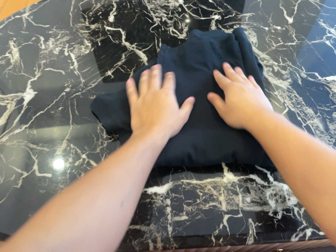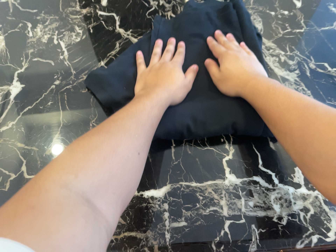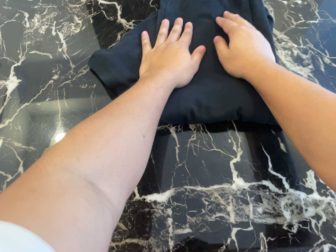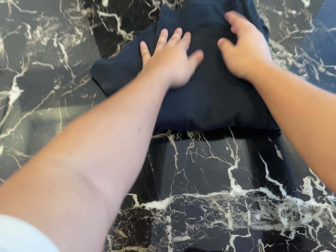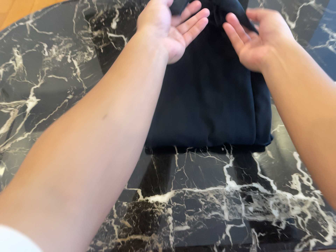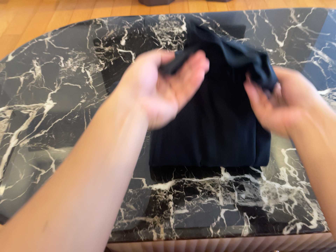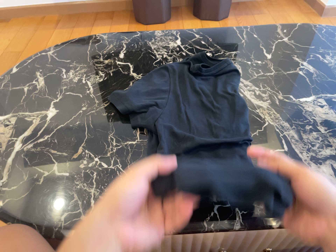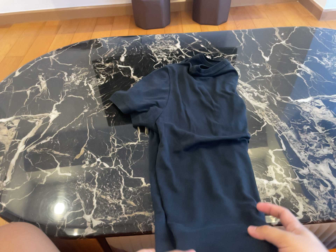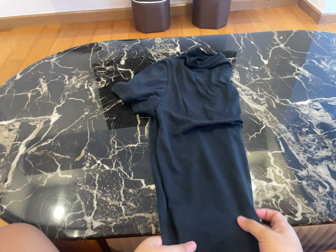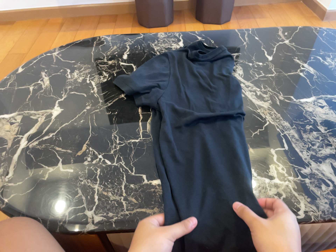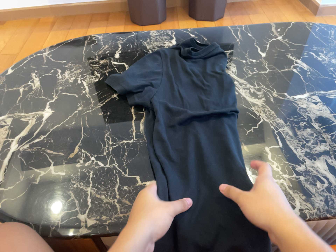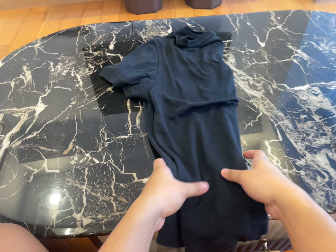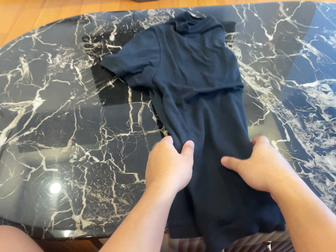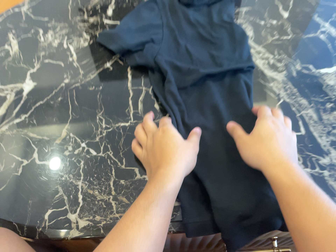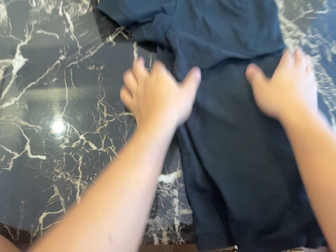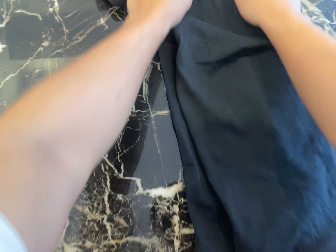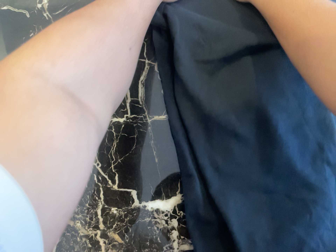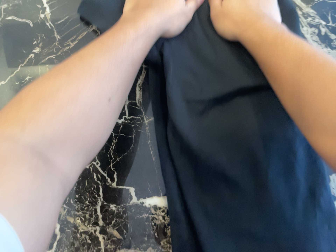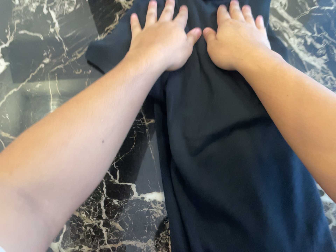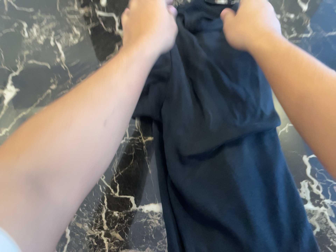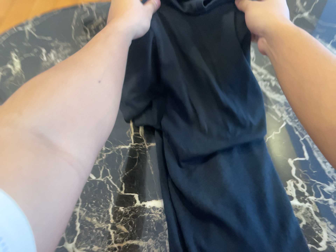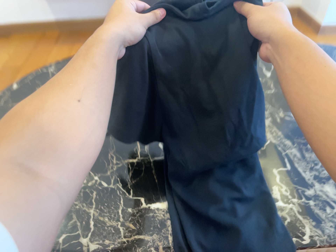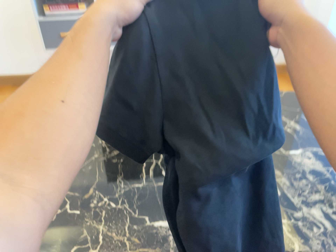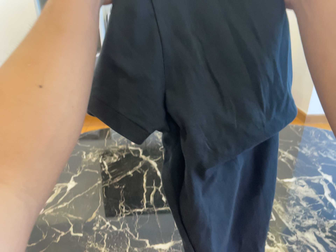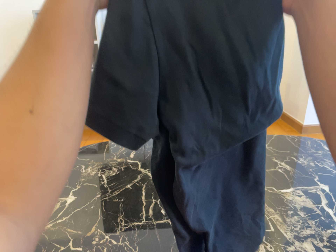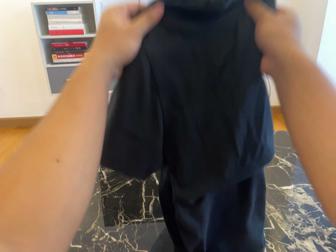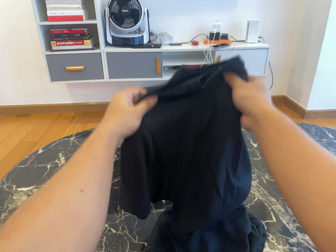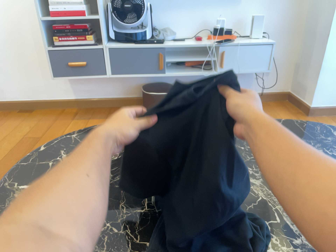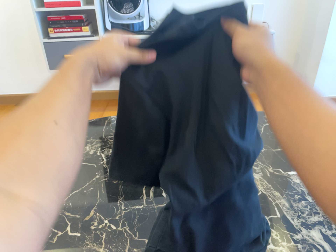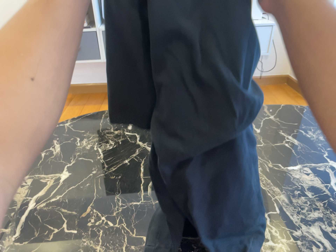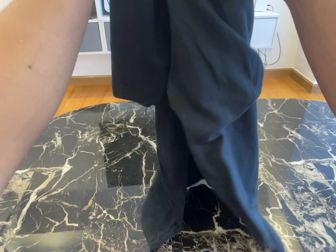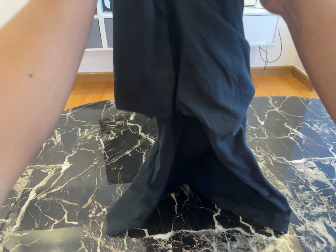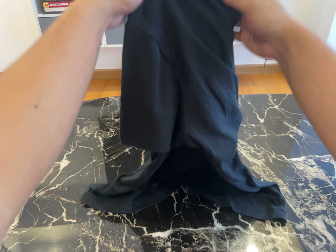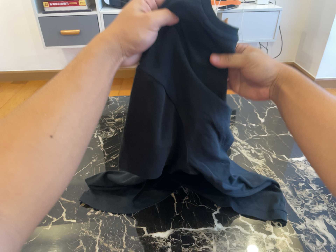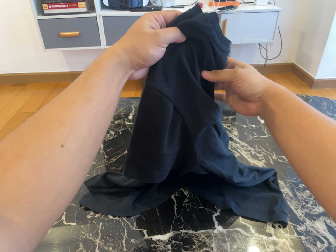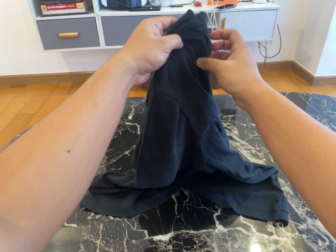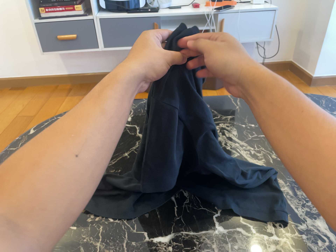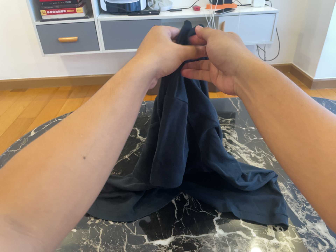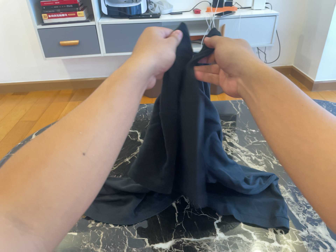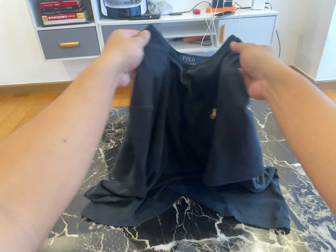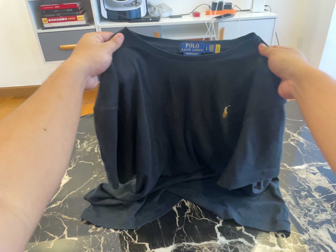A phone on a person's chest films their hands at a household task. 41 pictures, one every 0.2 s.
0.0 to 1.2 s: The camera travels backward and toward the bottom of its view, about 12 cm, so what stands in front gets smaller. Its aim tips toward the top of its view by about 10 degrees.
1.2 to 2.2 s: The camera shifts only a little, or ends up much as it began.
2.2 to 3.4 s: The camera travels forward and toward the top of its view, about 24 cm, so what stands in front looms larger. Its aim tips toward the bottom of its view by about 20 degrees.
3.4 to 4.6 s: The camera travels backward and toward the bottom of its view, about 40 cm. Its aim tips toward the top of its view by about 45 degrees, and the scene shifts downward.
4.6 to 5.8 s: The camera travels forward, about 7 cm, so what stands in front looms larger.
5.8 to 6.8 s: The camera shifts only a little, or ends up much as it began.
6.8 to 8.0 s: The camera keeps its place and its aim.
The film runs backward here.
